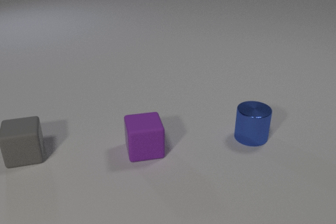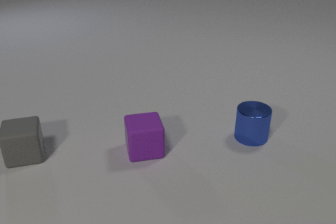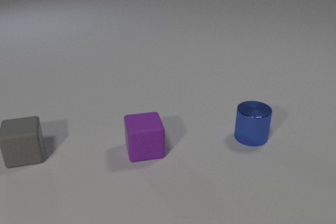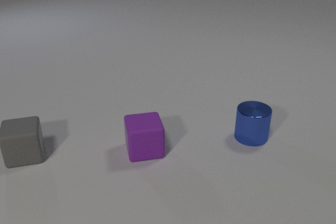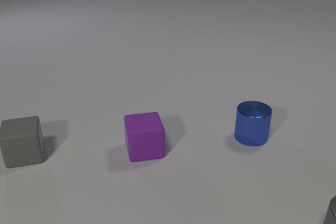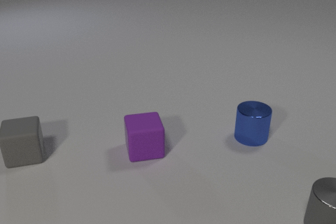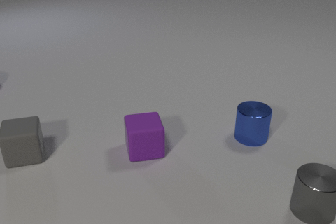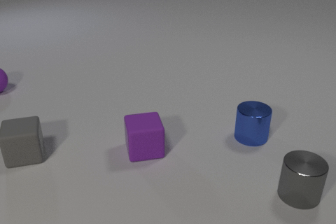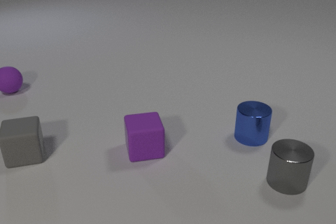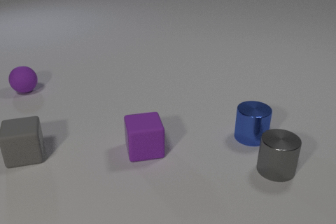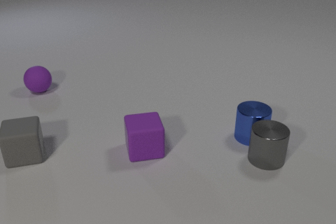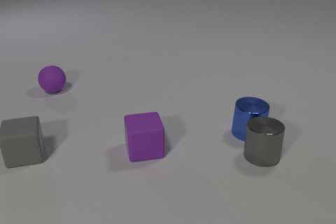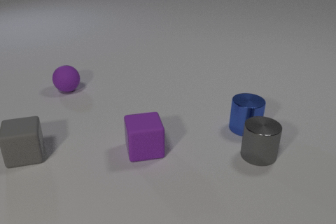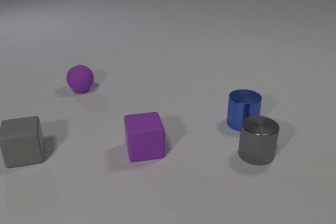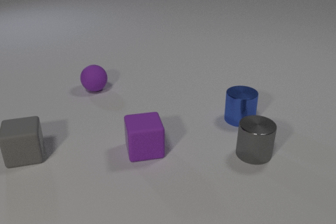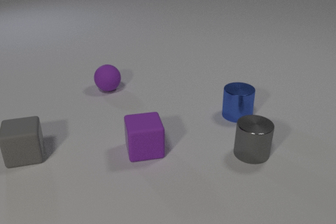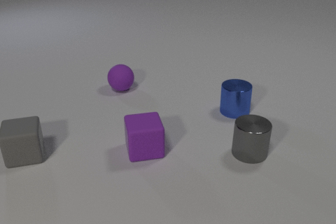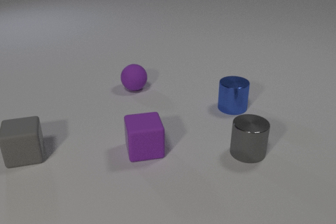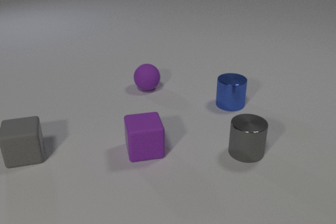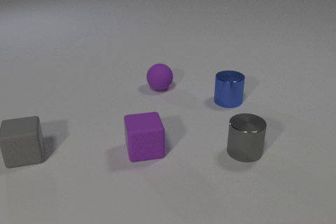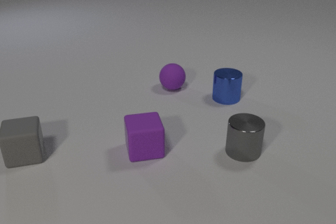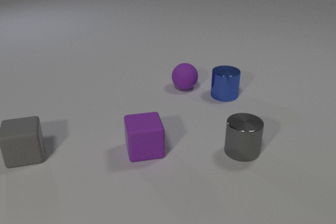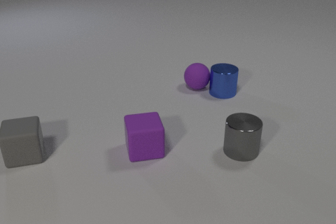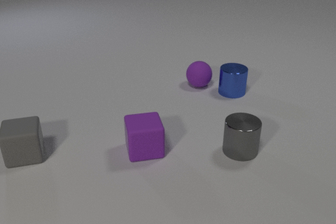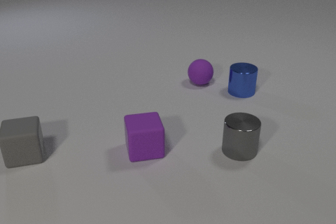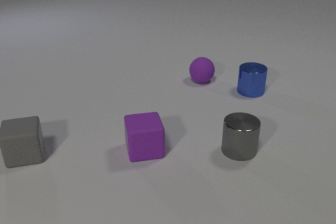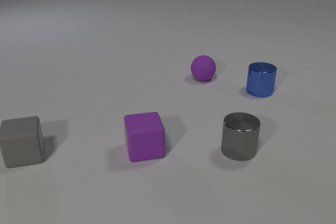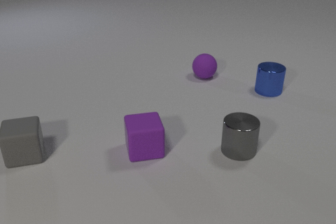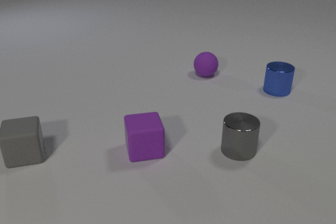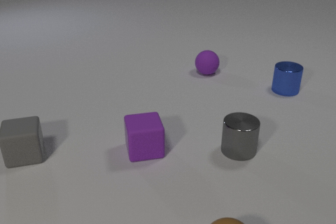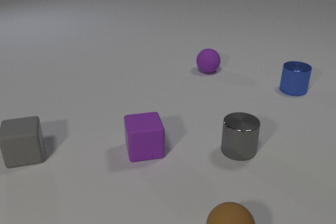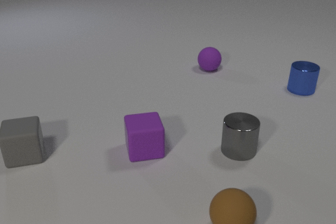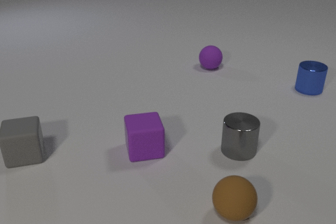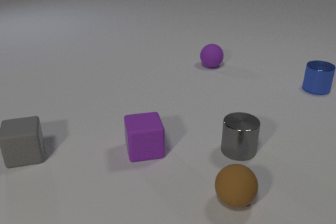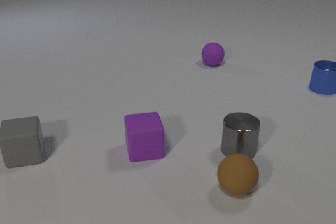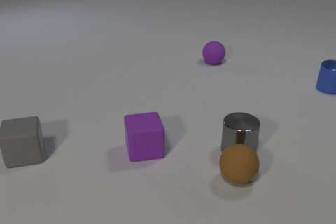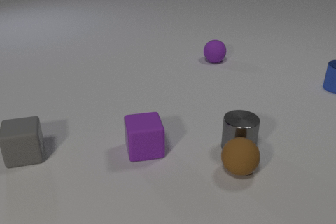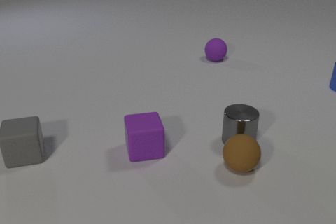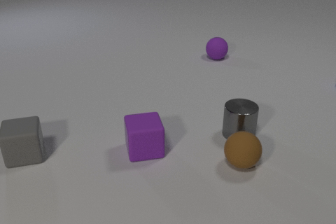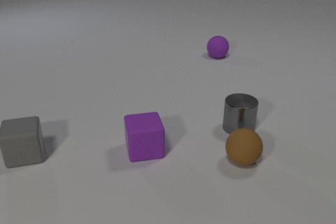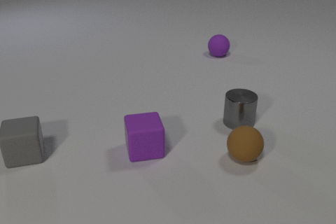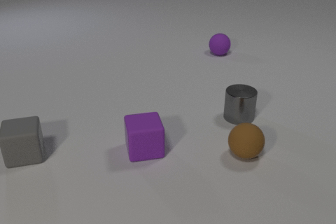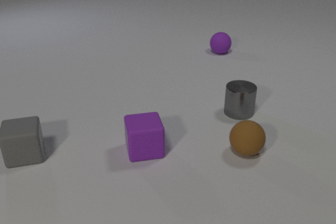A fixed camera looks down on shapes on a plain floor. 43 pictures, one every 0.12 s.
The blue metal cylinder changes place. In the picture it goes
away from the camera.
The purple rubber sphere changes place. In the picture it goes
to the right.
0.00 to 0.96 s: The gray metal cylinder comes in at the right edge, slides away from the camera and to the left. The purple rubber sphere comes in at the left edge, rolls to the right.
0.96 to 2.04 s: The gray metal cylinder slides to the left and away from the camera. The blue metal cylinder slides away from the camera. The purple rubber sphere rolls to the right. The gray metal cylinder and the blue metal cylinder collide.
2.04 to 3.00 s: The gray metal cylinder slides to the left. The blue metal cylinder slides away from the camera and to the right. The purple rubber sphere rolls to the right. The blue metal cylinder and the purple rubber sphere collide.
3.00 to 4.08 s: The blue metal cylinder slides to the right and away from the camera. The brown rubber sphere comes in at the bottom edge, rolls away from the camera. The purple rubber sphere rolls away from the camera.
4.08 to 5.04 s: The gray metal cylinder slides away from the camera. The blue metal cylinder slides to the right and away from the camera, leaves at the right edge. The brown rubber sphere rolls away from the camera. The purple rubber sphere rolls away from the camera. The gray metal cylinder and the brown rubber sphere collide.
What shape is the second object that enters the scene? sphere.
How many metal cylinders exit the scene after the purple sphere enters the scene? 1.
Are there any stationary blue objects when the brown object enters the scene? no.
